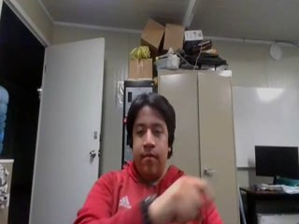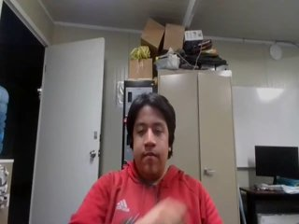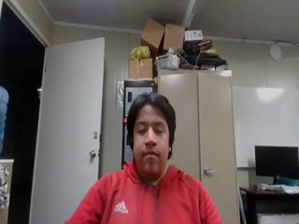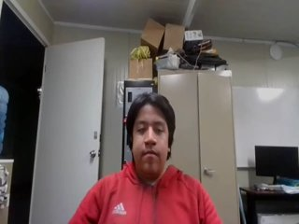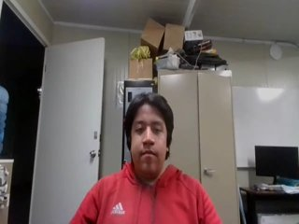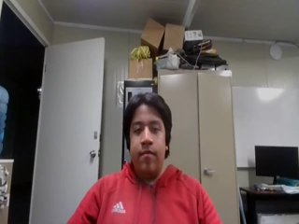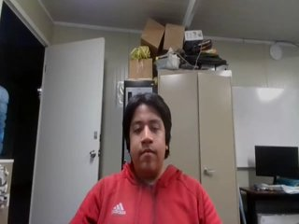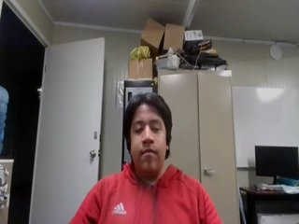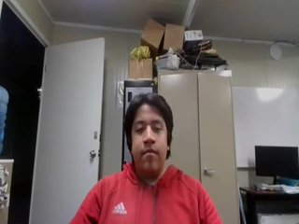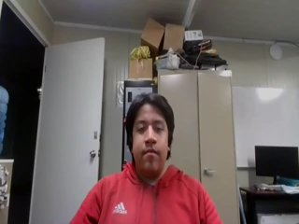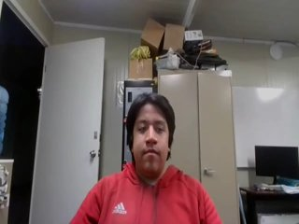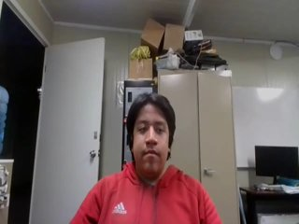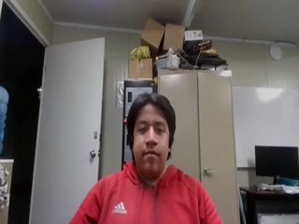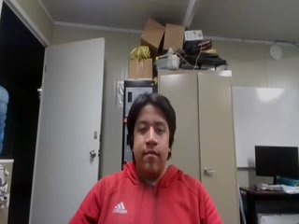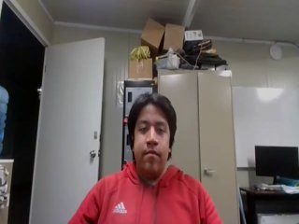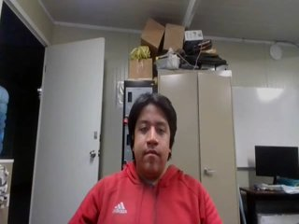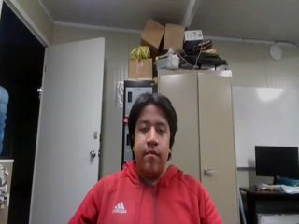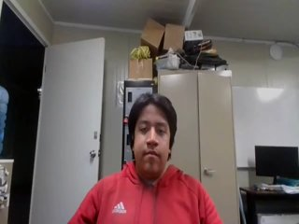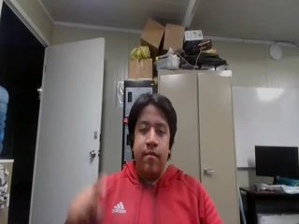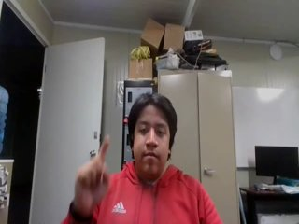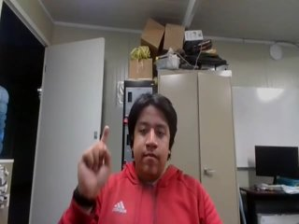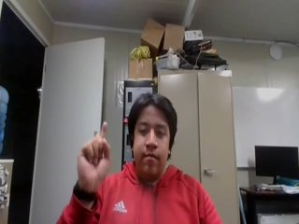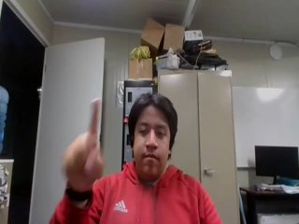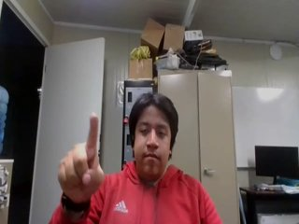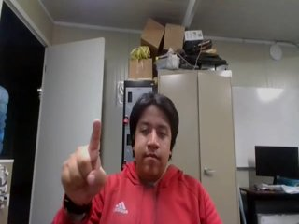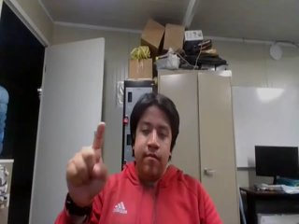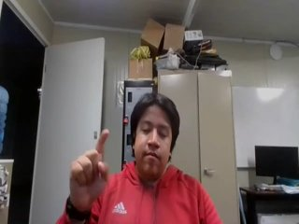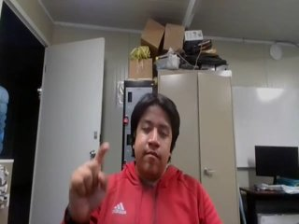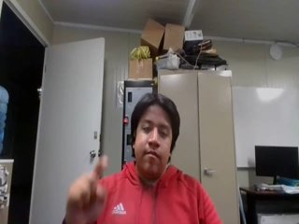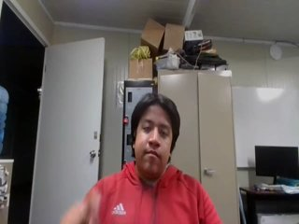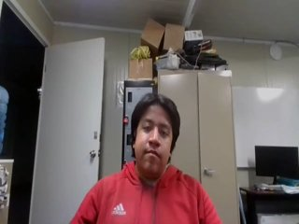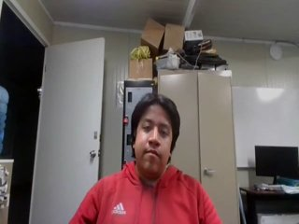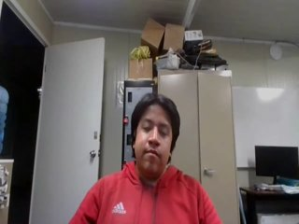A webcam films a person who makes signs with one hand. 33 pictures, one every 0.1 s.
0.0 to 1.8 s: Non-gesture.
1.9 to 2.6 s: Click with one finger.
2.7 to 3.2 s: Non-gesture.
